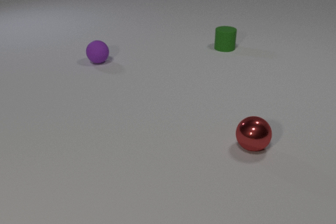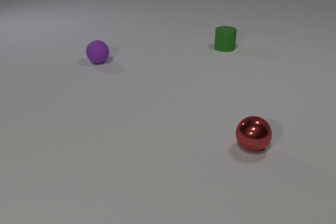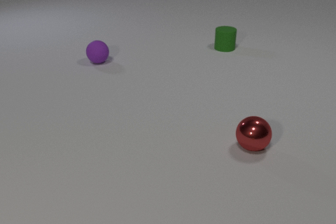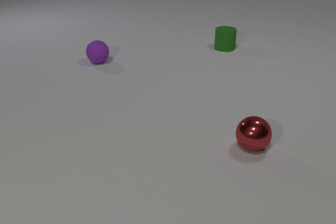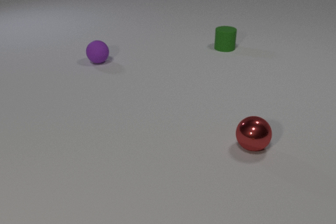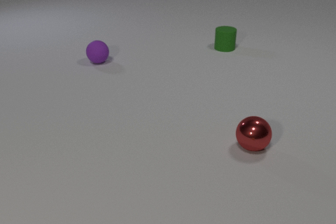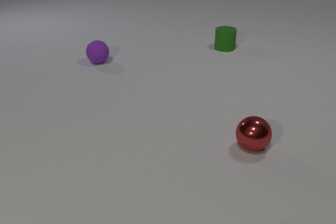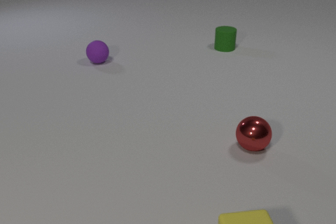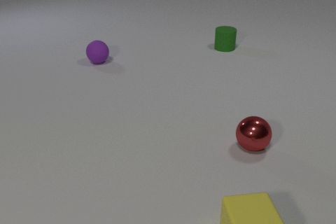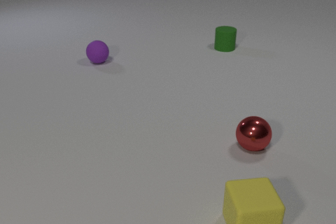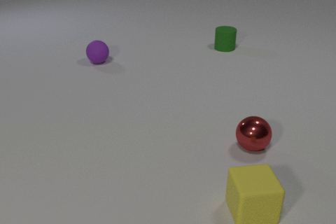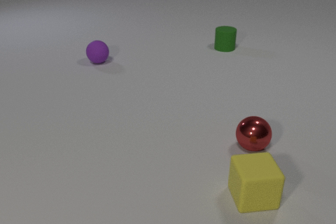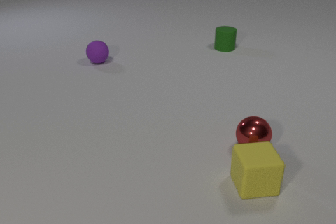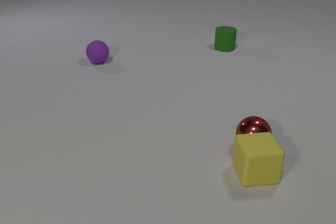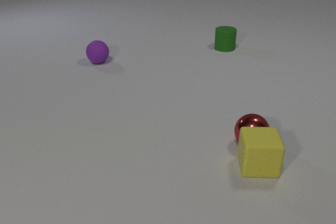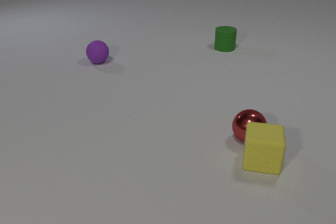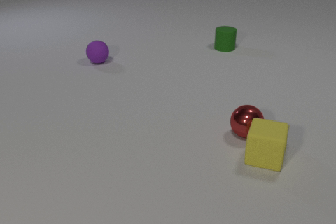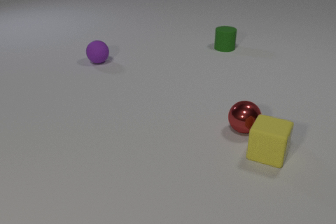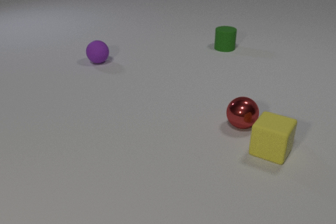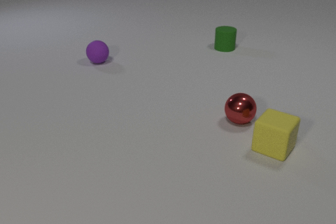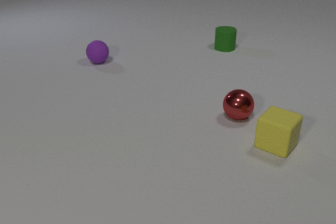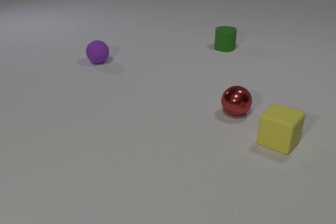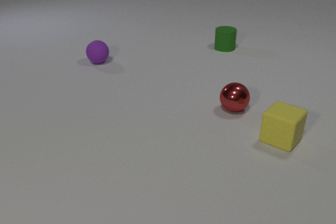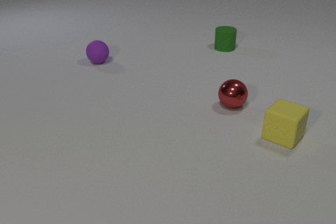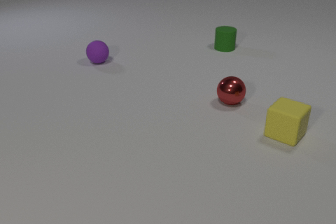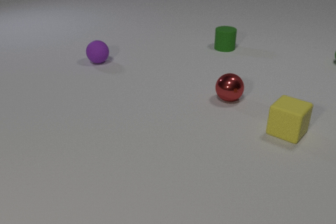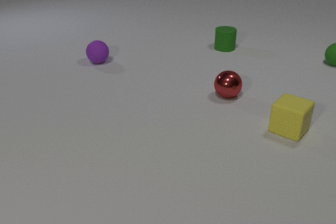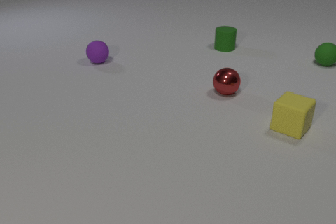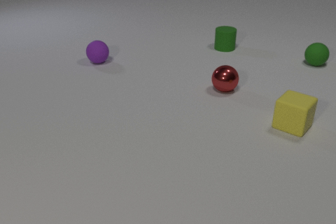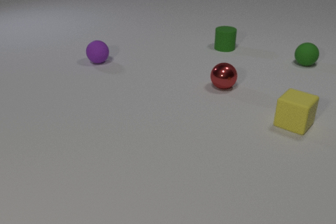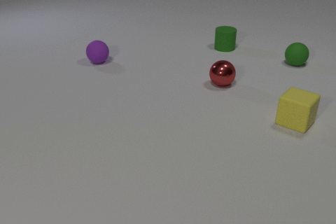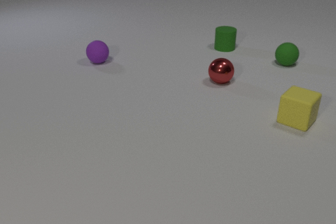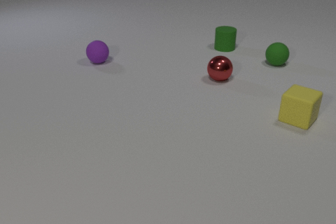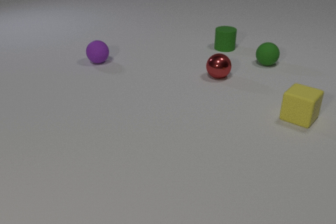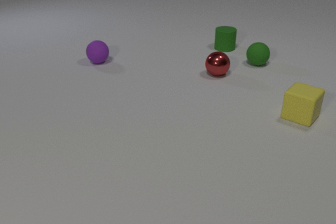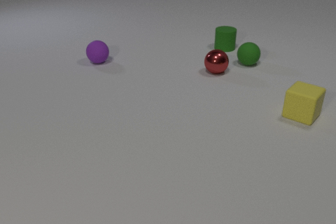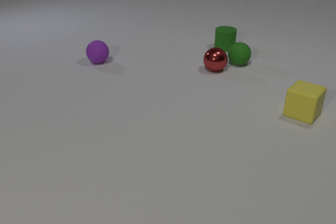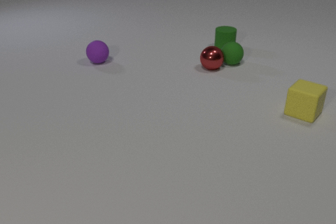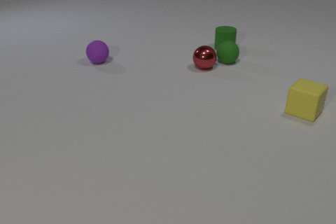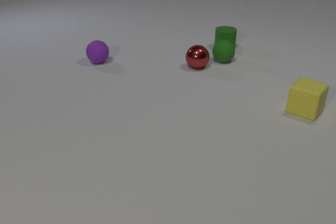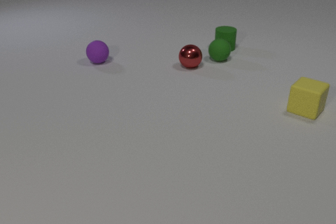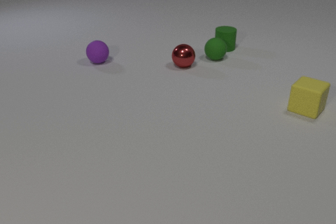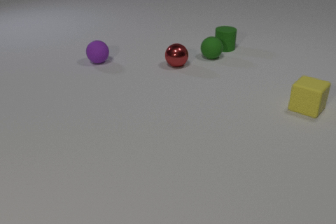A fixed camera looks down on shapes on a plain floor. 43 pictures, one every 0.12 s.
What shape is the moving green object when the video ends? sphere.
What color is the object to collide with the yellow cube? red.
How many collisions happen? 2.
0.00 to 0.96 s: The yellow rubber cube comes in at the bottom edge, slides away from the camera.
0.96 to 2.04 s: The yellow rubber cube slides away from the camera, spins clockwise seen from above by about 30 degrees, its near face sliding to the left. The red metal sphere rolls away from the camera. The yellow rubber cube and the red metal sphere collide.
2.04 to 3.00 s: The yellow rubber cube slides away from the camera. The red metal sphere rolls away from the camera.
3.00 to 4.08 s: The yellow rubber cube slides away from the camera. The red metal sphere rolls away from the camera. The green rubber sphere rolls to the left.
4.08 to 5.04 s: The yellow rubber cube slides away from the camera. The red metal sphere rolls to the left and away from the camera. The green rubber sphere rolls to the left. The red metal sphere and the green rubber sphere collide.
